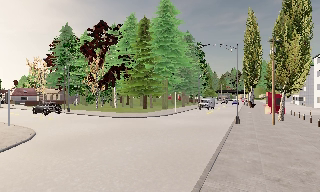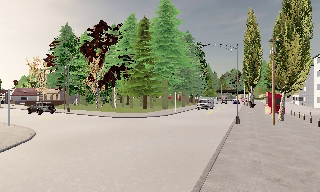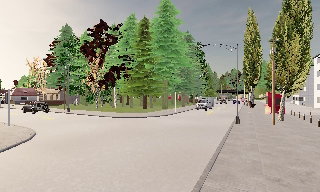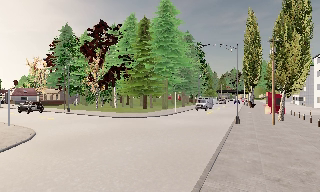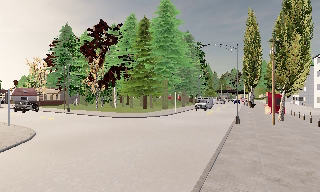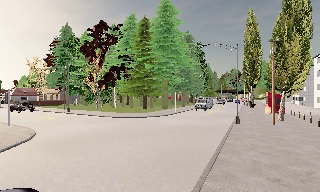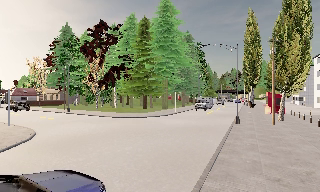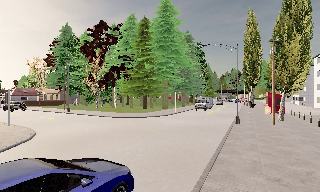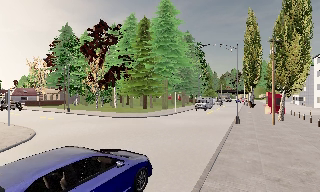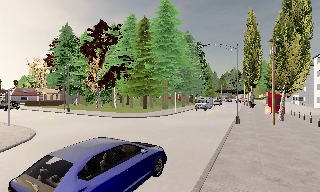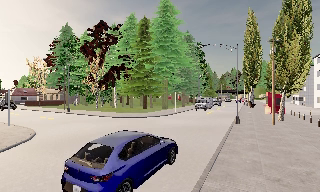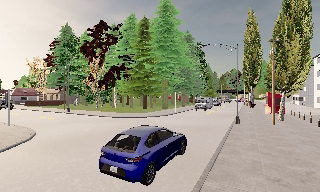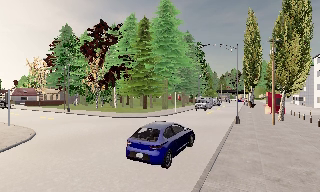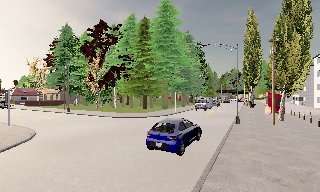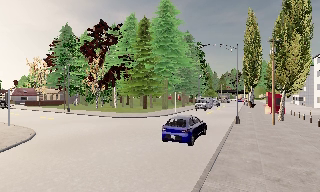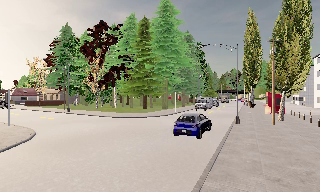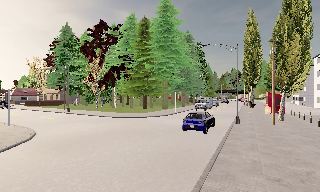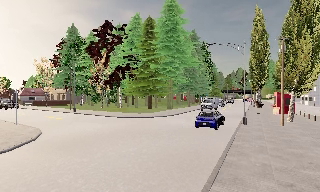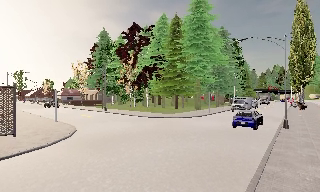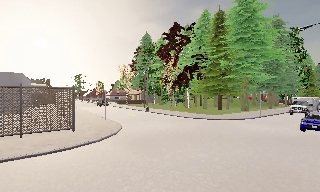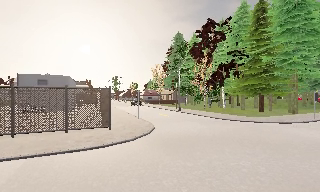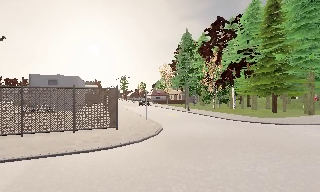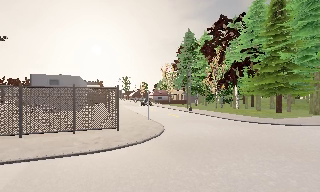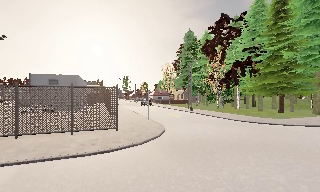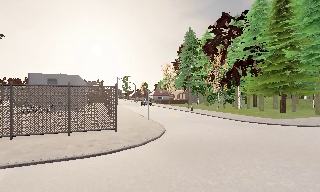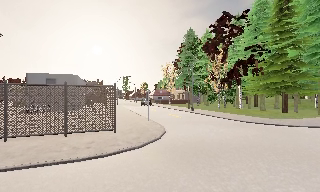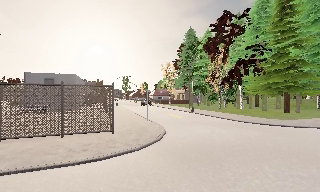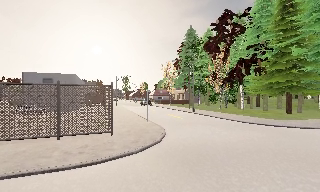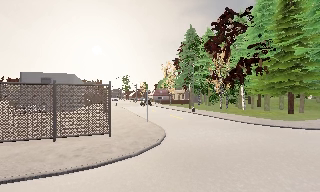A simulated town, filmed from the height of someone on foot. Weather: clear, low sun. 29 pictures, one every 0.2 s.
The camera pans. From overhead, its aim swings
counterclockwise.
The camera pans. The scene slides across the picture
to the right.
0.0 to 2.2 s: The camera keeps its place and its aim.
2.2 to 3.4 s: The camera shifts only a little, or ends up much as it began.
3.4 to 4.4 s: The camera pans to its left, which is counterclockwise from overhead, by about 40 degrees. It travels forward, about 1.5 m.
4.4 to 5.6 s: The camera travels forward, about 2 m, so what stands in front looms larger.
The film runs forward here.
